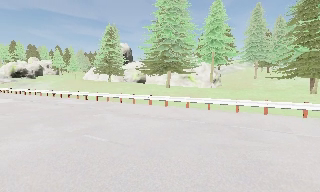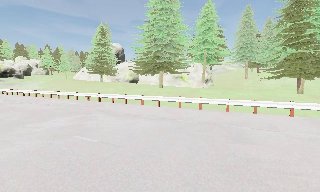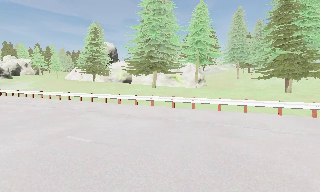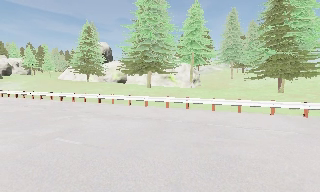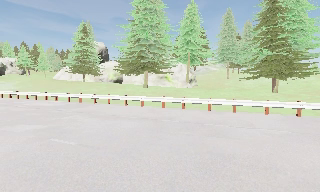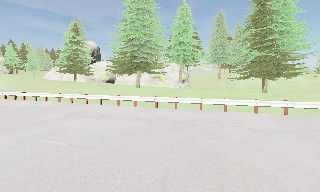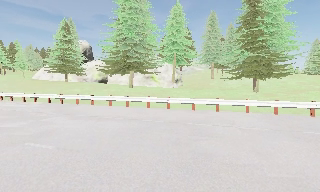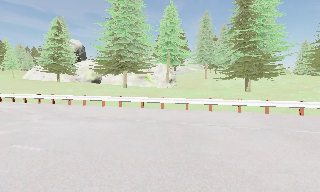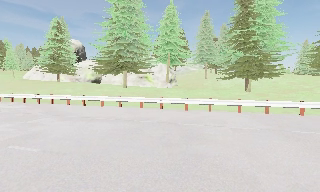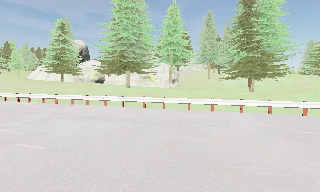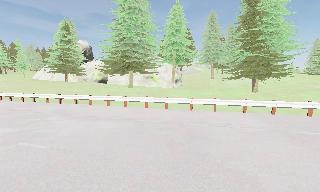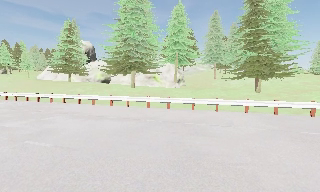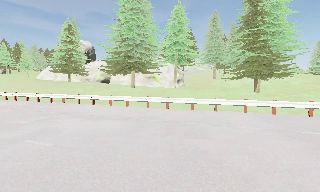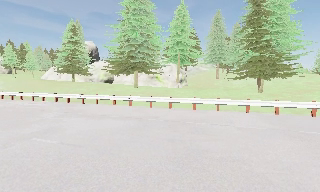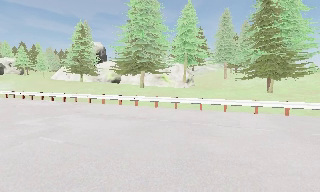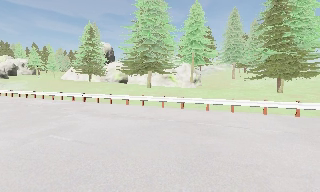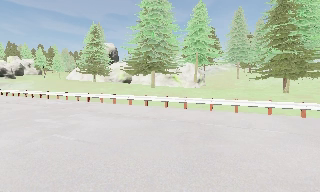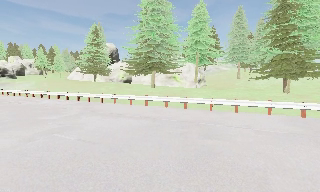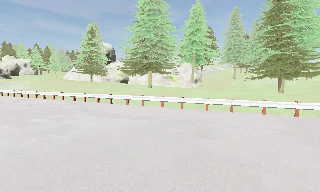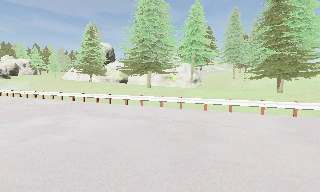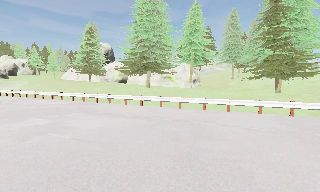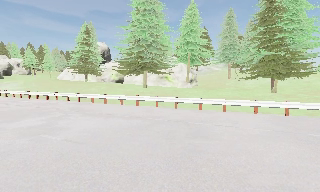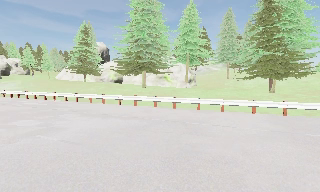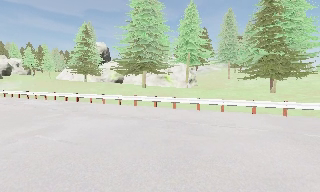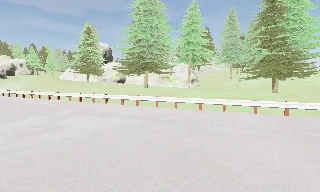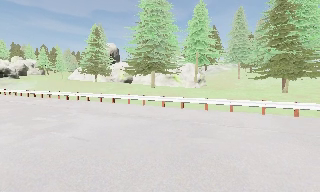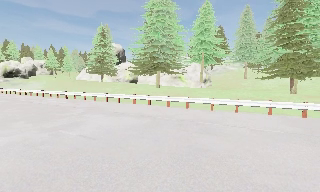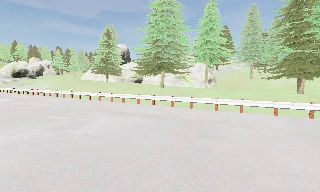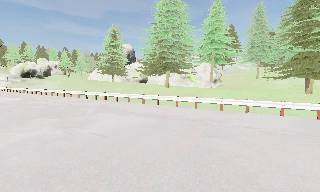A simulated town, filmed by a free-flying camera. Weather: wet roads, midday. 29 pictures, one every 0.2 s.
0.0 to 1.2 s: The camera swings to its right by about 10 degrees, and the scene slides to the left.
1.2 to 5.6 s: The camera swings to its left by about 15 degrees, and the scene slides to the right. It travels to its right and backward, about 1 m.
The film runs backward here.
